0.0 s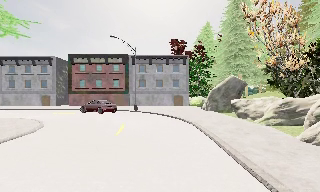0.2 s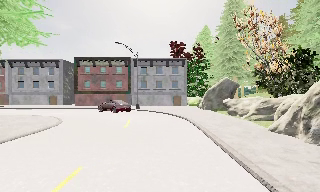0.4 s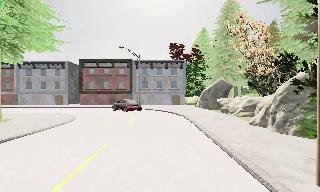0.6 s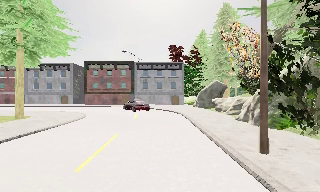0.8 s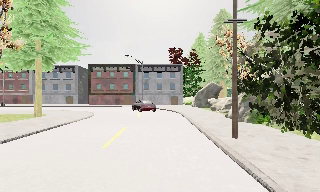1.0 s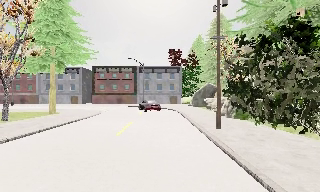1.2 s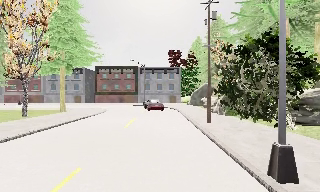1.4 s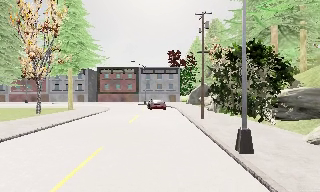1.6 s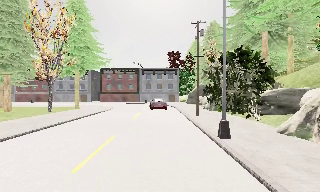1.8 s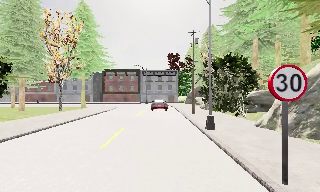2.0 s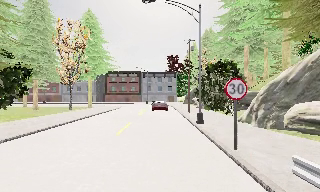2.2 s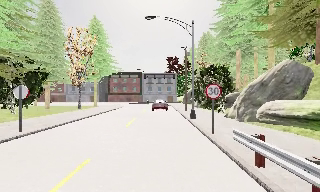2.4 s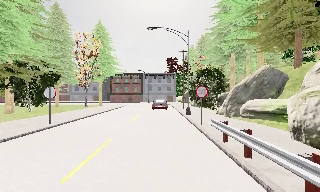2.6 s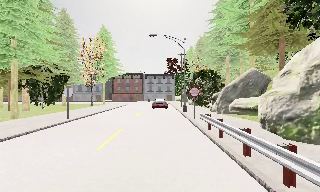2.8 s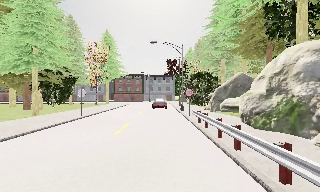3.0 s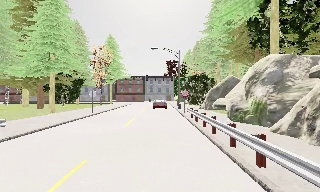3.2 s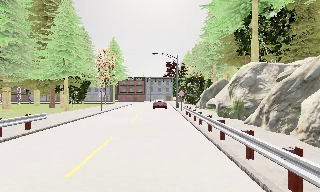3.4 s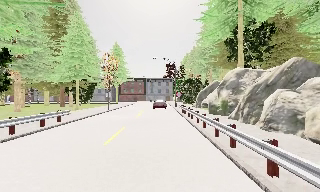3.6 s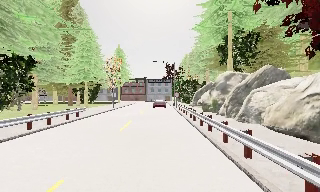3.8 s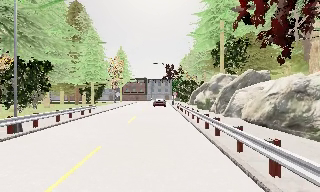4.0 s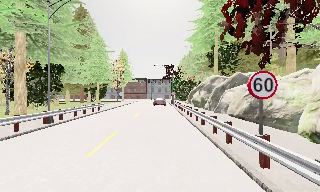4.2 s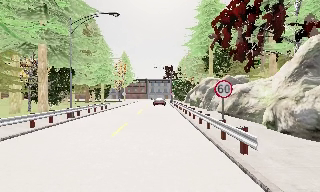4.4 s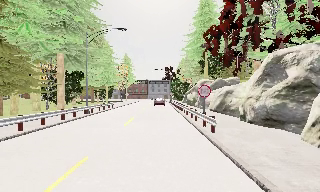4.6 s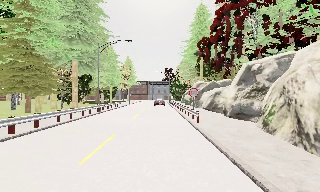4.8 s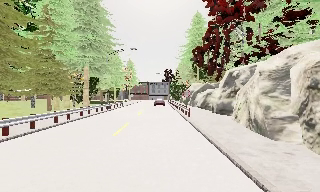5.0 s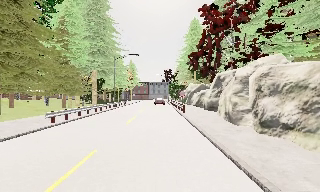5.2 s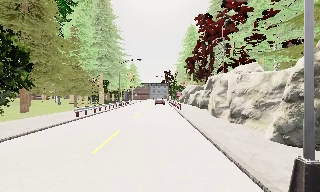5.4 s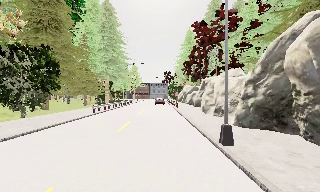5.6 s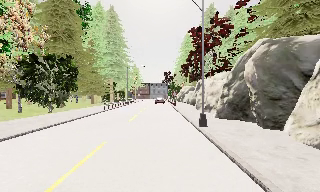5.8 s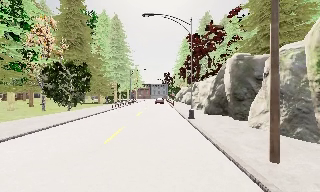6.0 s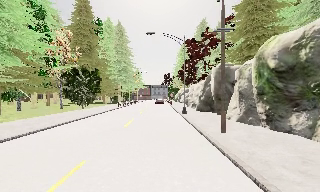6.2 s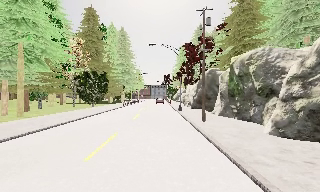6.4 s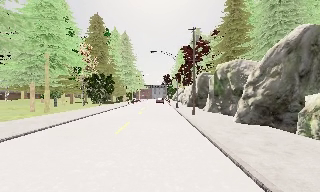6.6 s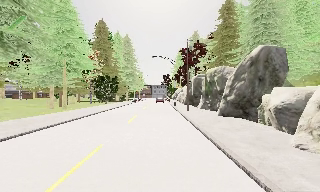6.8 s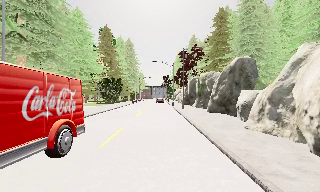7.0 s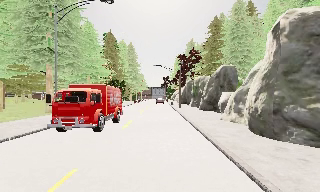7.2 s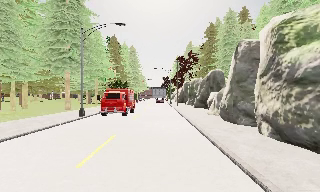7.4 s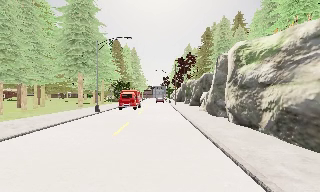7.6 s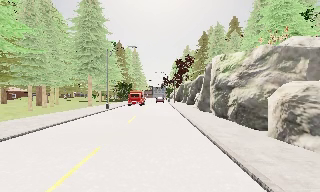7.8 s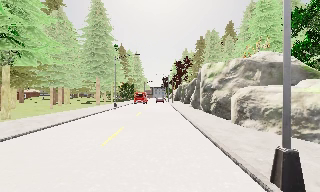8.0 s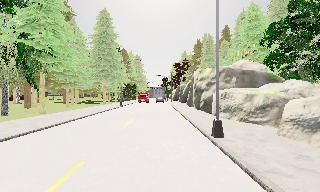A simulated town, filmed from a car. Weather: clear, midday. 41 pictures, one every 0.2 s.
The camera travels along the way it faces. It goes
backward.
0.0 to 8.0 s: The camera travels backward, about 100 m, so what stands in front gets smaller. It gains speed.
The film runs backward here.
